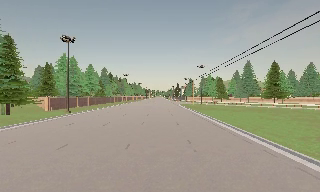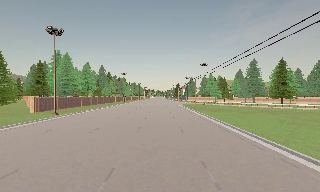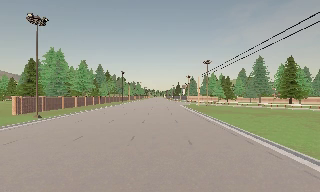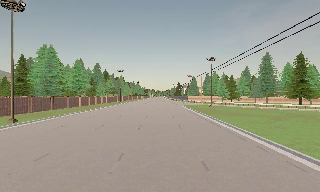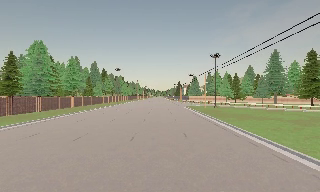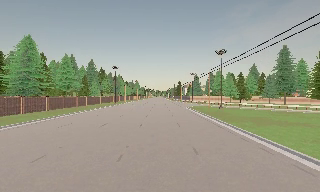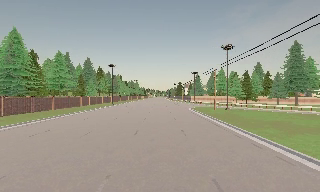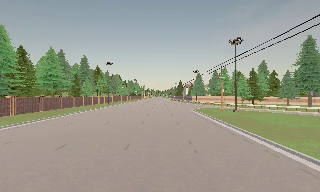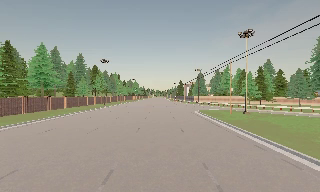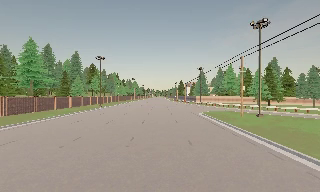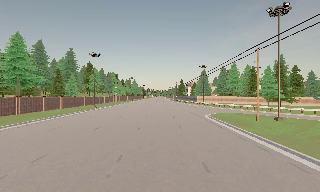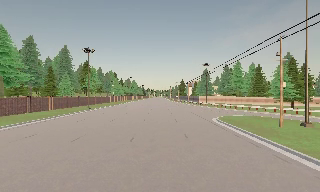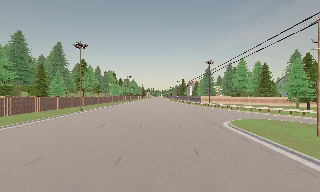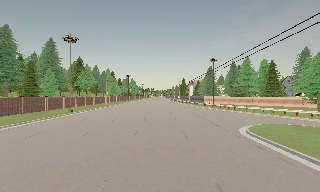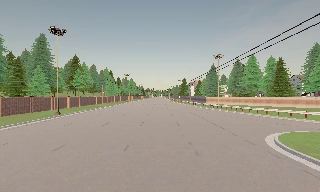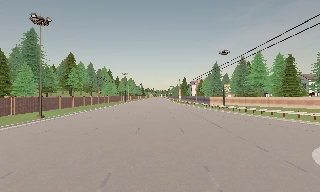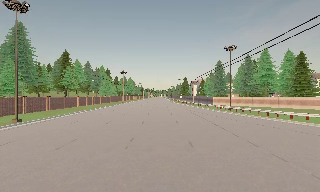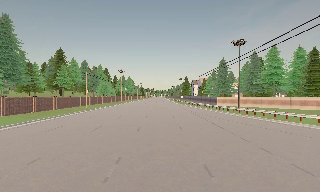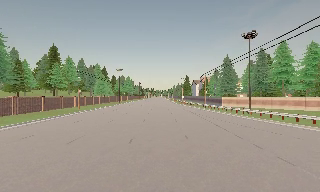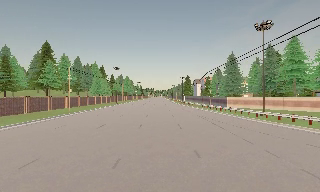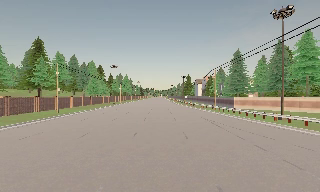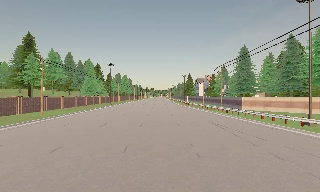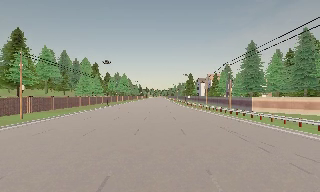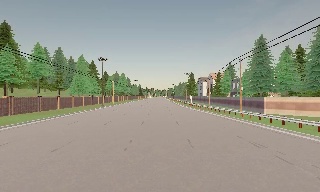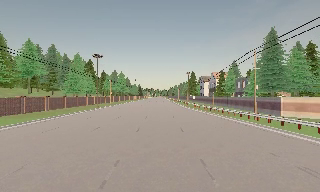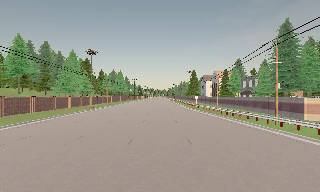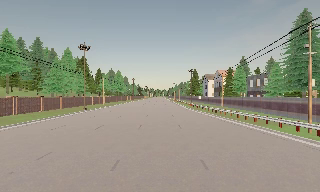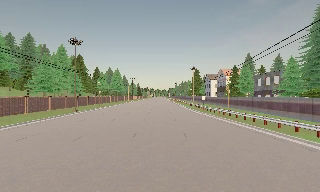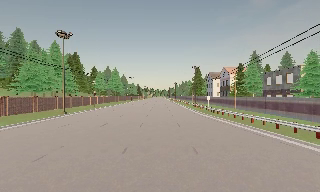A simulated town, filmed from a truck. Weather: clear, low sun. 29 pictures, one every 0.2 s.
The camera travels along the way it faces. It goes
forward.
0.0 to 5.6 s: The camera travels forward, about 90 m, so what stands in front looms larger.
The film runs forward here.
